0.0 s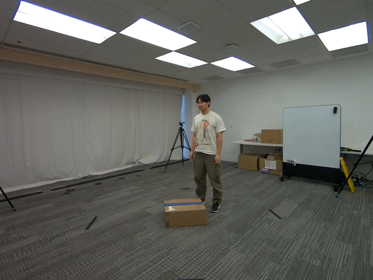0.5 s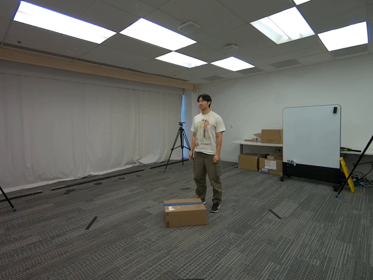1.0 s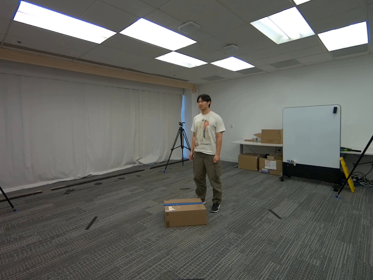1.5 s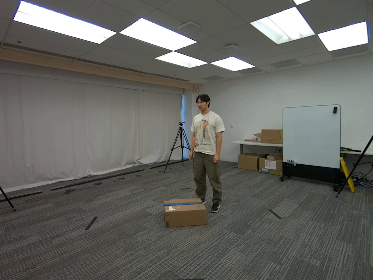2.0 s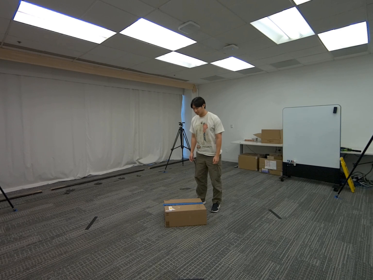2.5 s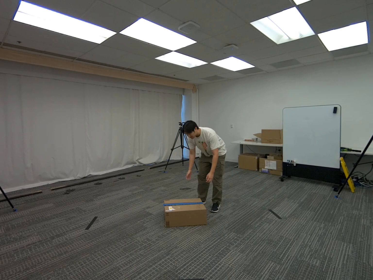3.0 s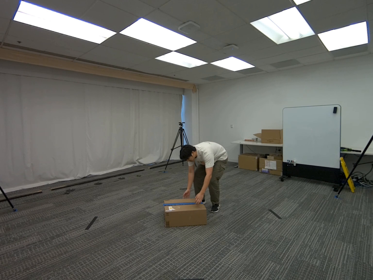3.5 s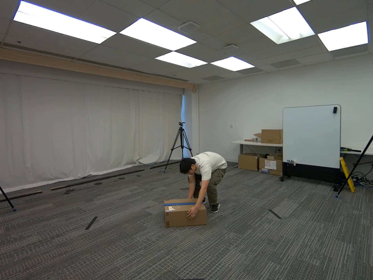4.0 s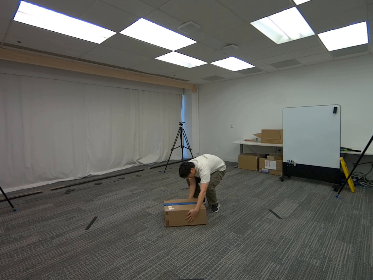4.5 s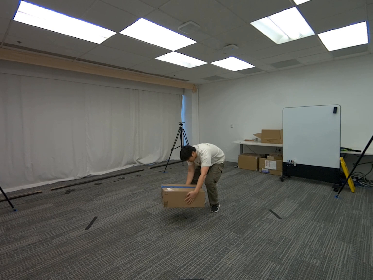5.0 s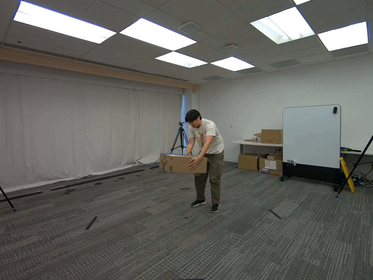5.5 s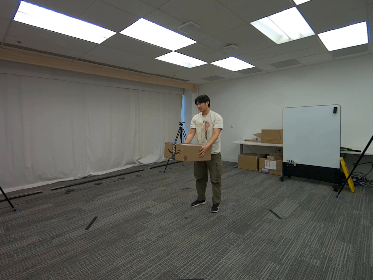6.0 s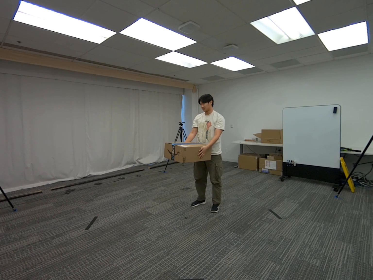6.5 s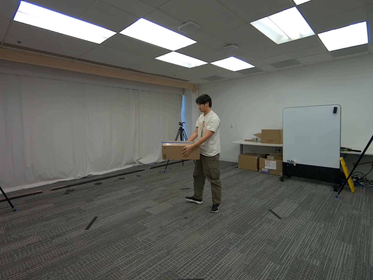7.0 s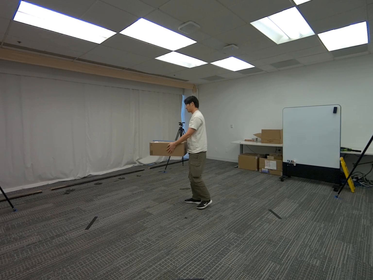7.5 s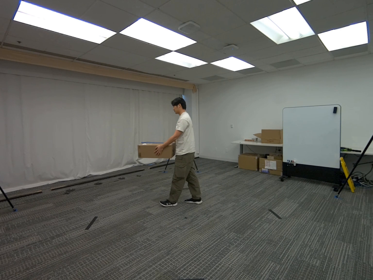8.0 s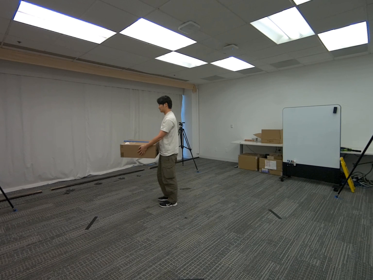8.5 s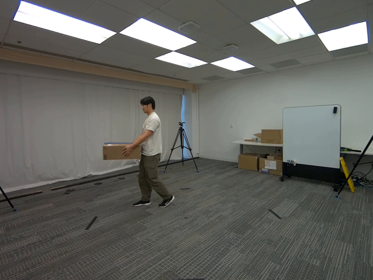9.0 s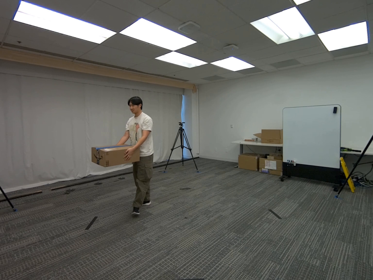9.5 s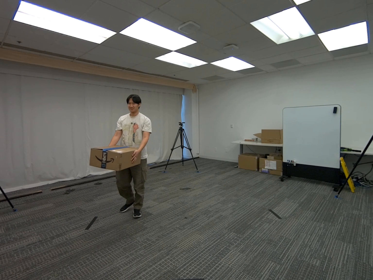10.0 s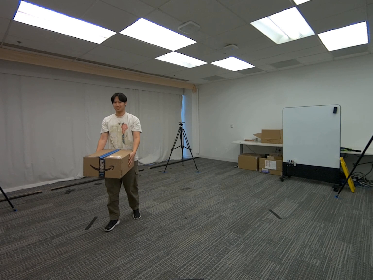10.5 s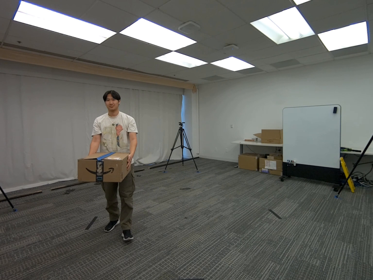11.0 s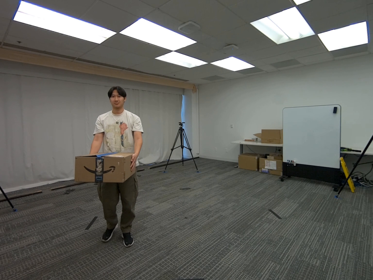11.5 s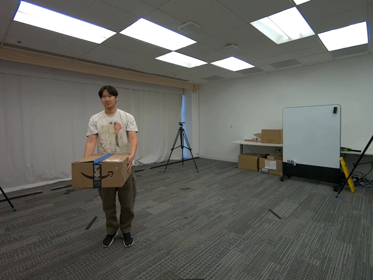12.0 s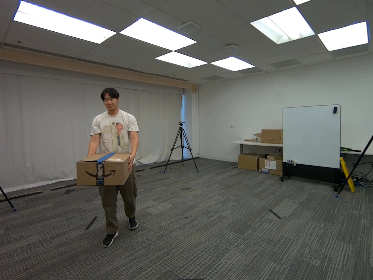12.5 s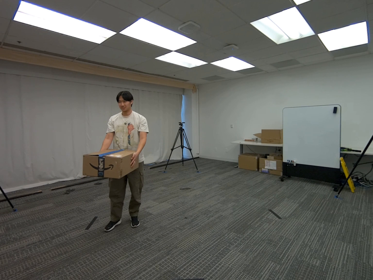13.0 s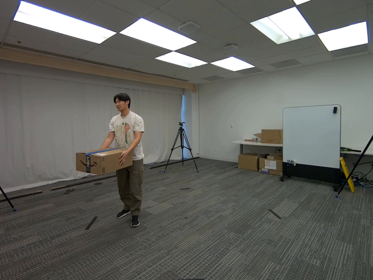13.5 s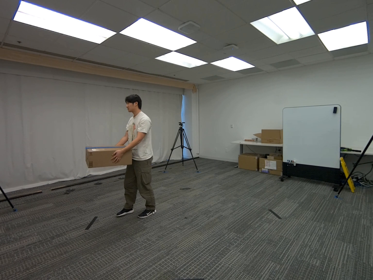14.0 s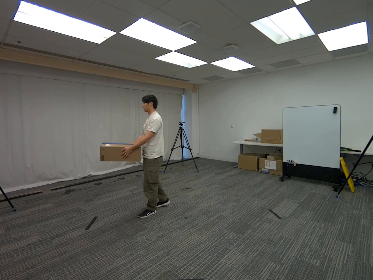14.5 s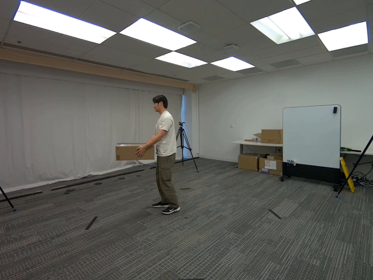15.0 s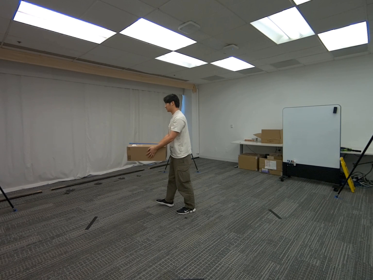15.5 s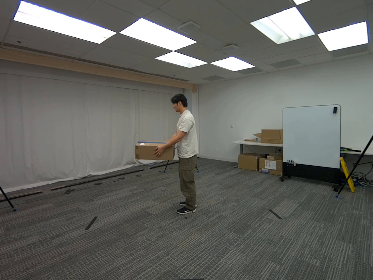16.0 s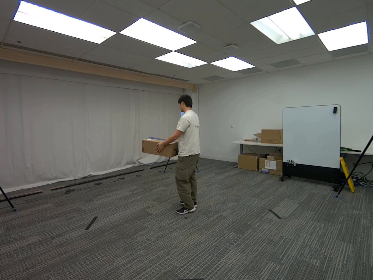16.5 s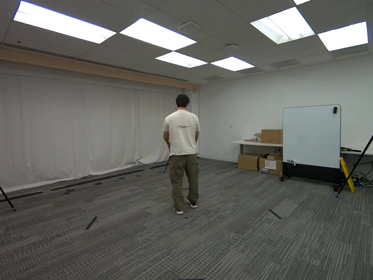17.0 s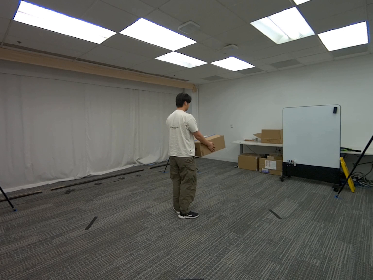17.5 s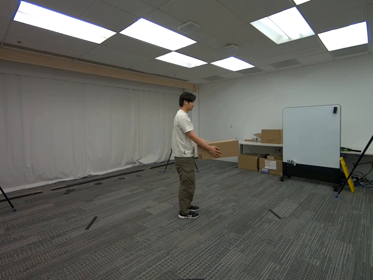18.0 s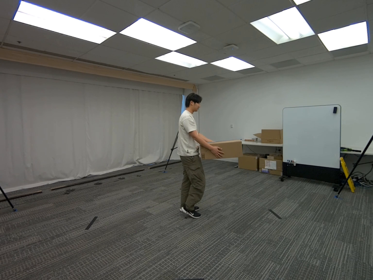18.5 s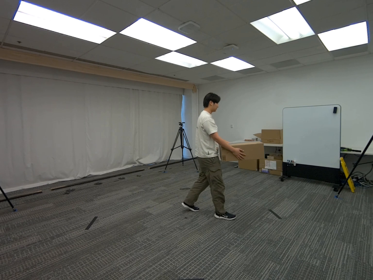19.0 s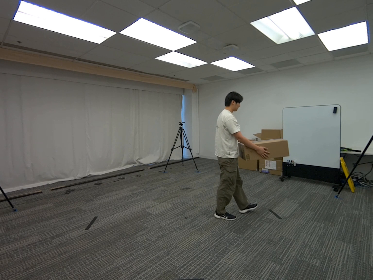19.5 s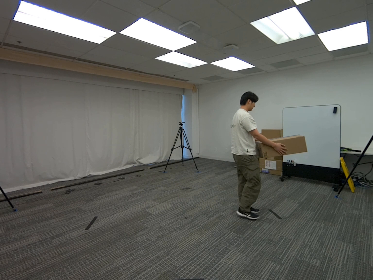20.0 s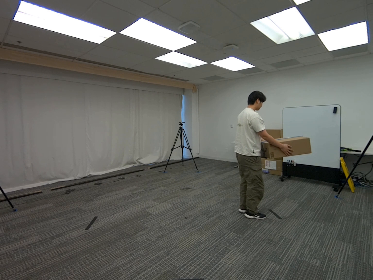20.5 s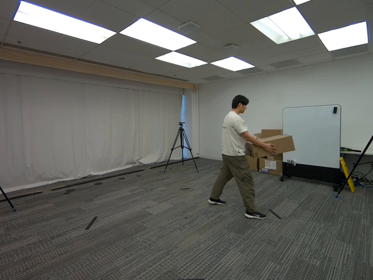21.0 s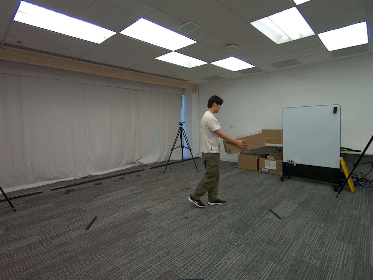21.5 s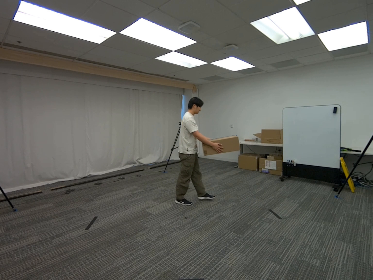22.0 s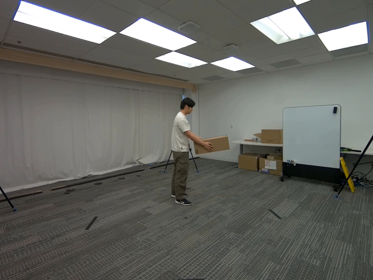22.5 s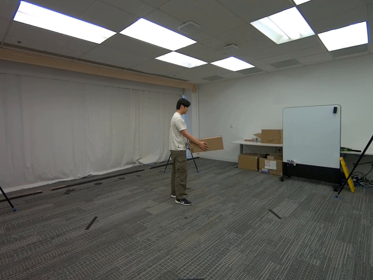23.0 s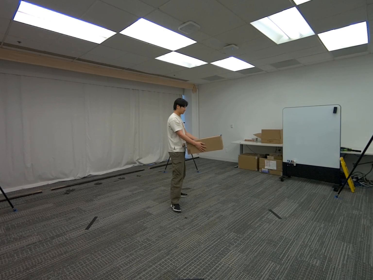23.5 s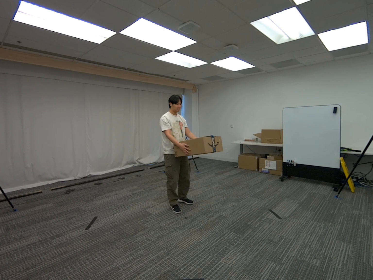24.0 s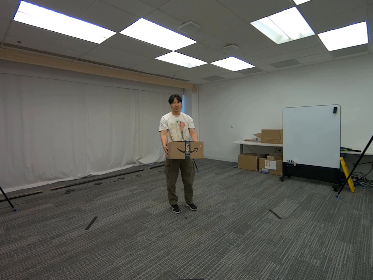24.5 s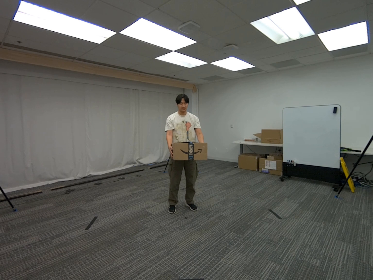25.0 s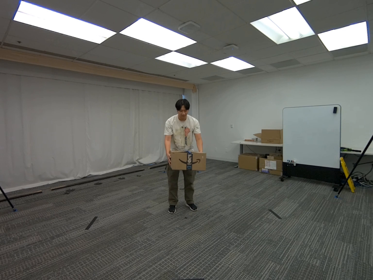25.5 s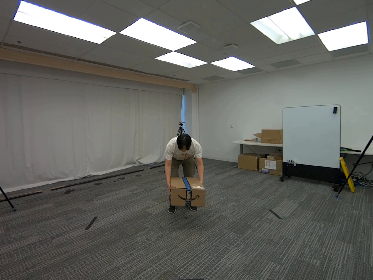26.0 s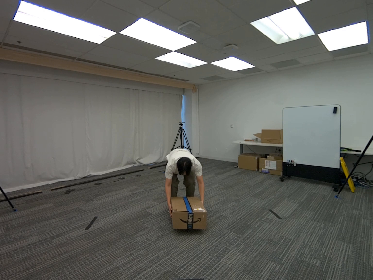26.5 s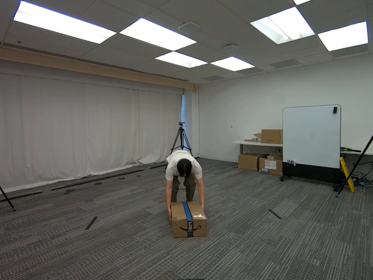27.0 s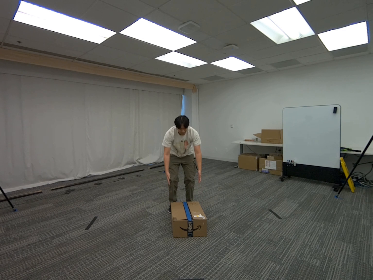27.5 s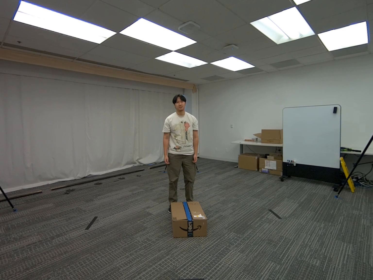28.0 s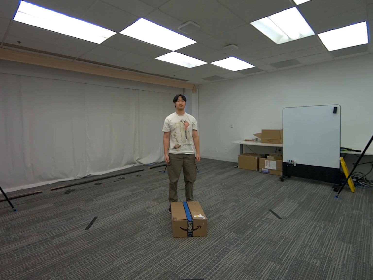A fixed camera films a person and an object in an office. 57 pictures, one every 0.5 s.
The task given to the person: Pick up cardboard box and place it back down on the floor. Repeat actions.
